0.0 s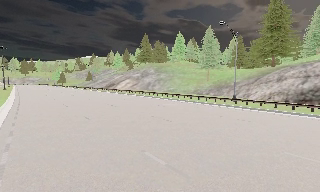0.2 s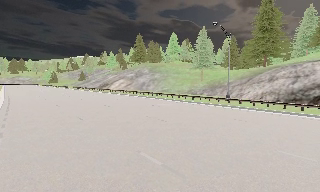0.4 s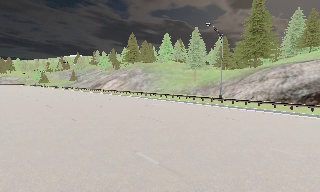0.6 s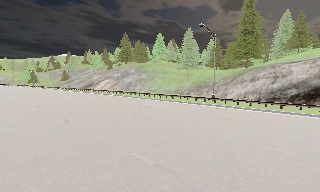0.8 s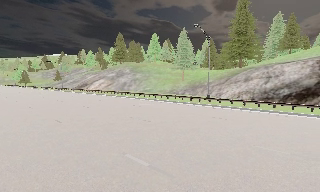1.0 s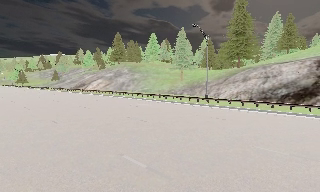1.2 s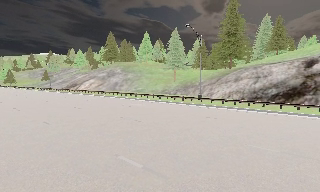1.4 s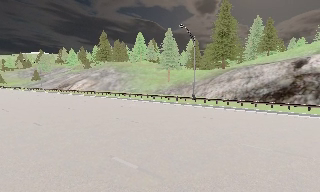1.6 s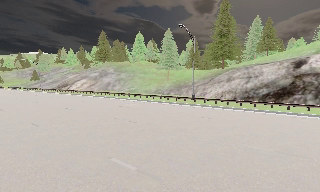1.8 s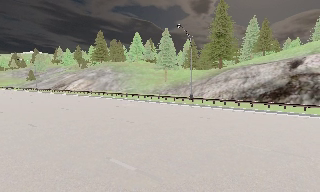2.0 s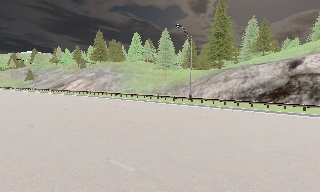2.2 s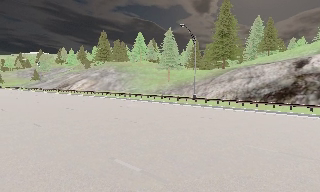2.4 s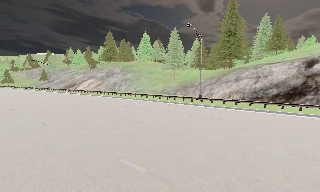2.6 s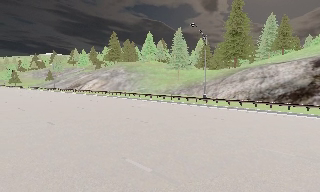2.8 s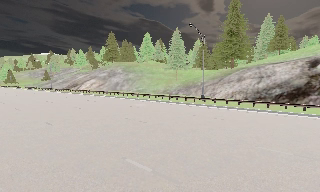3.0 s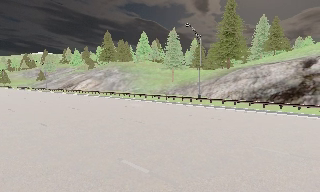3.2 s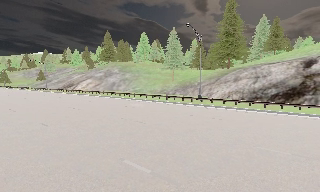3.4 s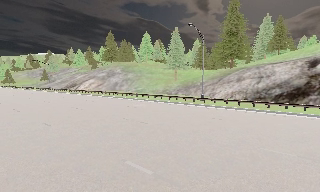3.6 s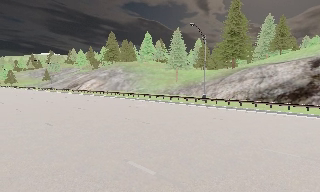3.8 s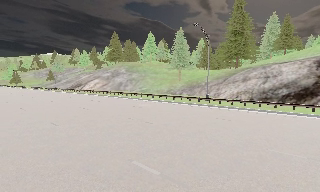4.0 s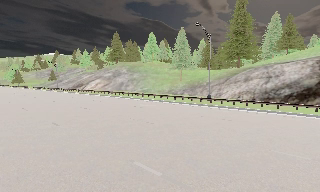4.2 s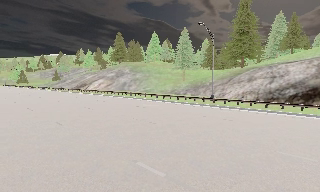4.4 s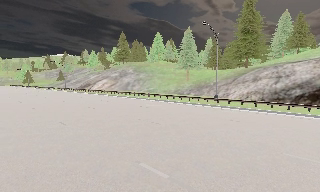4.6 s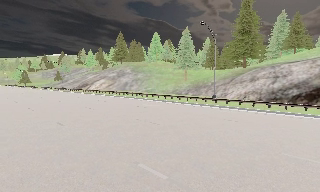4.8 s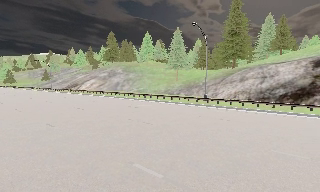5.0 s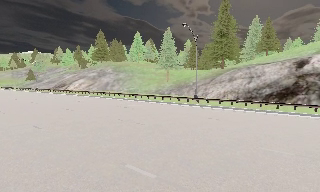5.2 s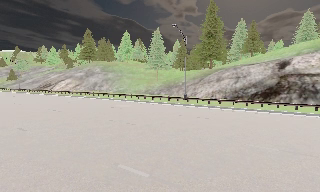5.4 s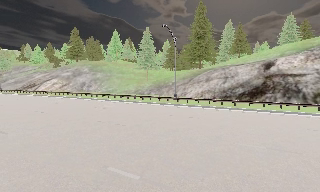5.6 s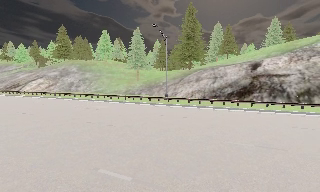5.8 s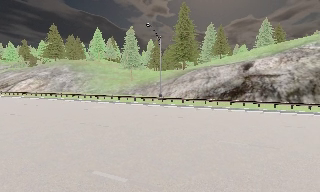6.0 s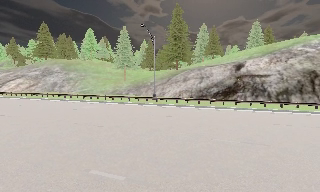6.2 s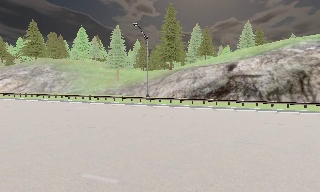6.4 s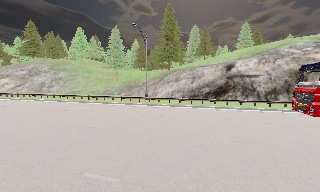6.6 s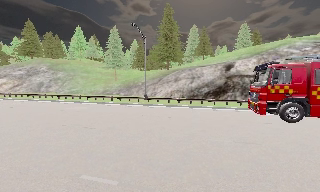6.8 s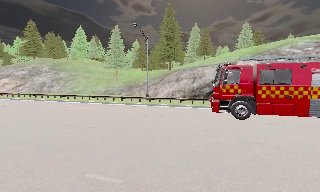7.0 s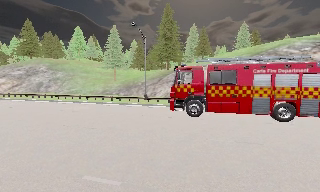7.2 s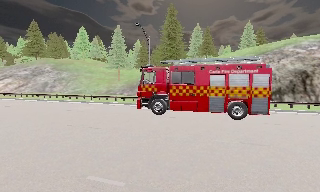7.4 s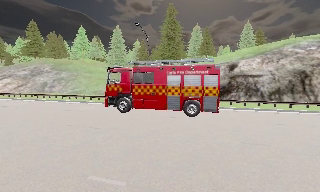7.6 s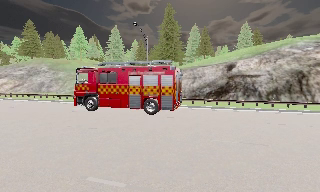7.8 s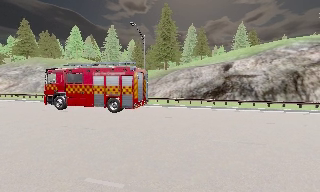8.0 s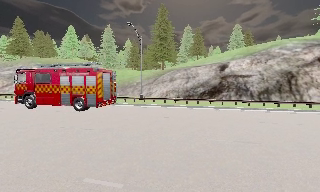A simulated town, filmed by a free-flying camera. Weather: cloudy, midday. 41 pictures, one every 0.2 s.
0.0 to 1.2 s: The camera swings to its right by about 10 degrees, and the scene slides to the left.
1.2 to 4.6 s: The camera travels forward, about 0.5 m, so what stands in front looms larger.
4.6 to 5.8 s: The scene slides to the left, as the camera pans about 20 degrees to its right.
5.8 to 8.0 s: The camera shifts only a little, or ends up much as it began.
The film runs forward here.
